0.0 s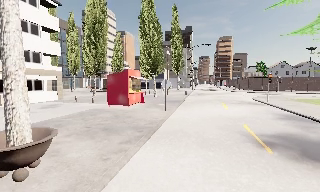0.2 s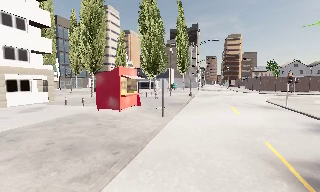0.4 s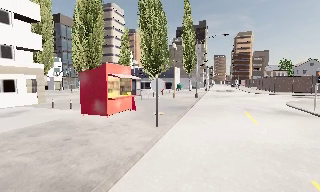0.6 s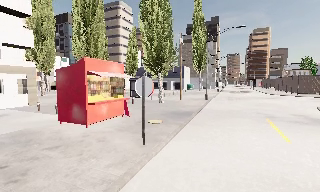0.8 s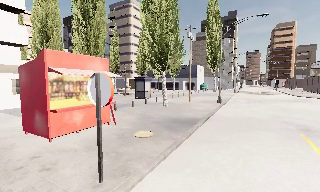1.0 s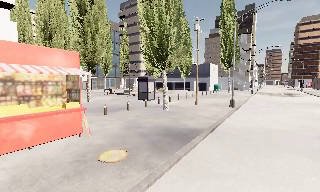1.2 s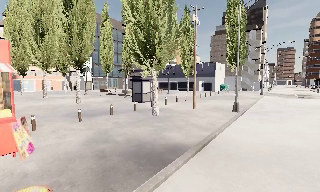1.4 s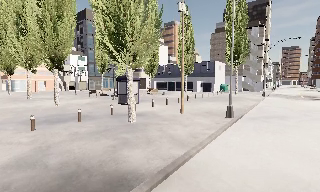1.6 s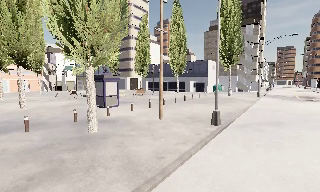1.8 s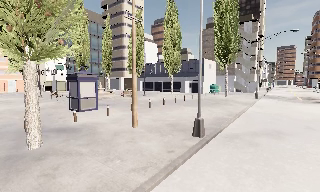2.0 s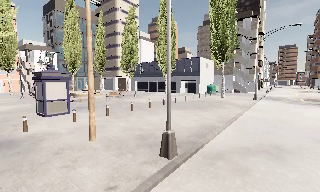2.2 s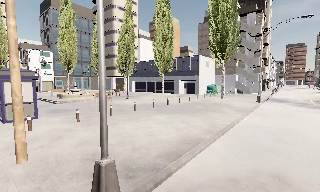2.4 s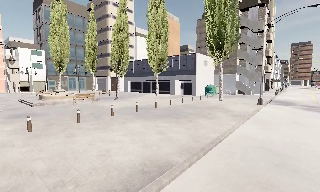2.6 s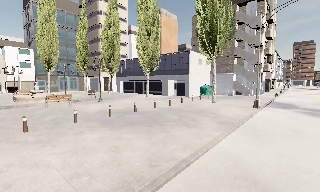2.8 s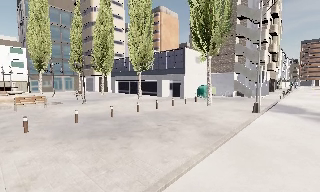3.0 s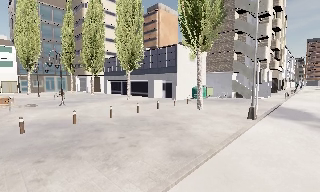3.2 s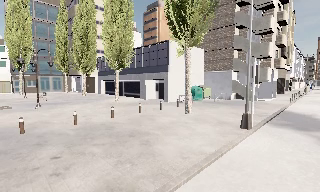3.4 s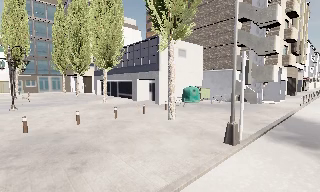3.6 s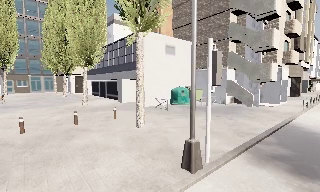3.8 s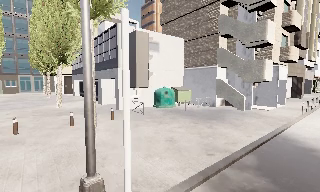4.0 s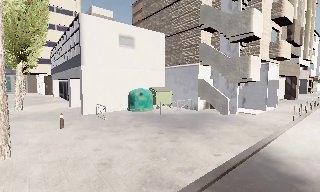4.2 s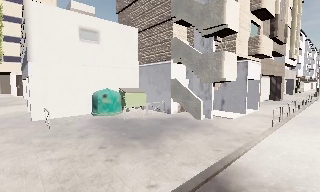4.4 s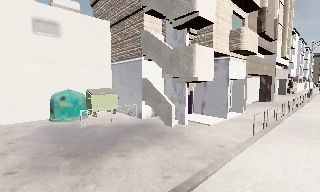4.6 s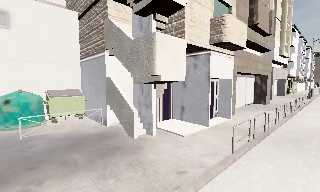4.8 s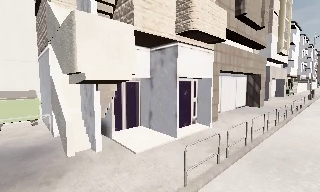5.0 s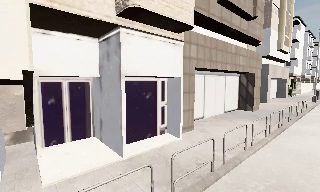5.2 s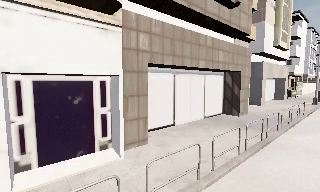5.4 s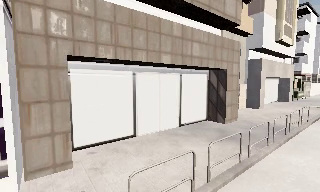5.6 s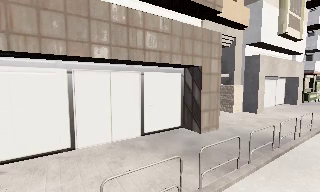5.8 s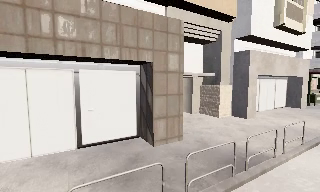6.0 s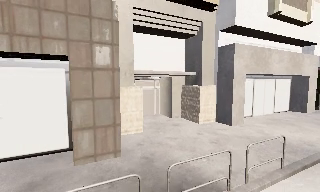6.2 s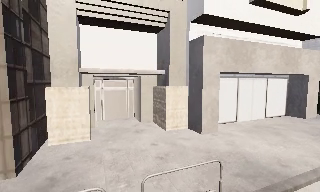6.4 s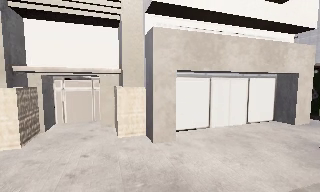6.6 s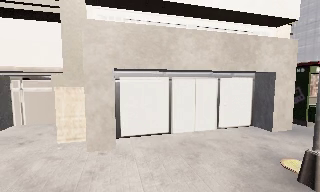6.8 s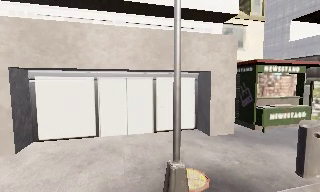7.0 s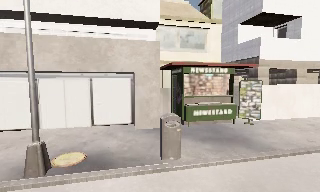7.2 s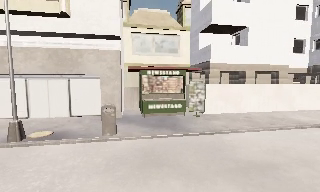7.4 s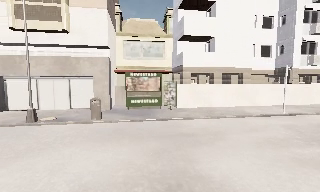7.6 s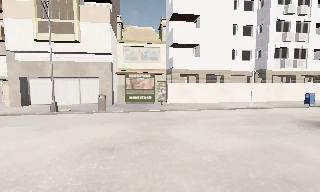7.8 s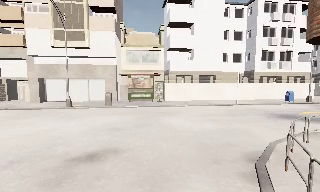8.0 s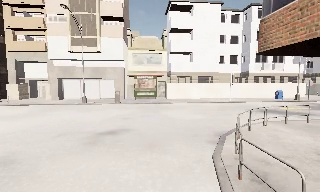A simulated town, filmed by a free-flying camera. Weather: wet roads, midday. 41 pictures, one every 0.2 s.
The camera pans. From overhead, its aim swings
counterclockwise.
0.0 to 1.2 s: The camera pans to its left, which is counterclockwise from overhead, by about 20 degrees. It travels forward and to its right, about 13 m, so what stands in front looms larger.
1.2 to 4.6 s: The camera pans to its left, which is counterclockwise from overhead, by about 10 degrees. It travels forward and to its right, about 35 m, so what stands in front looms larger.
4.6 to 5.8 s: The camera pans to its left, which is counterclockwise from overhead, by about 10 degrees. It travels to its right and forward, about 14 m, so close, fixed things drift to the left.
5.8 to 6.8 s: The camera pans to its left, which is counterclockwise from overhead, by about 15 degrees. It travels to its right, about 12 m, so close, fixed things drift to the left.
6.8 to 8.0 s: The camera travels backward and to its right, about 15 m, so what stands in front gets smaller.
The film runs backward here.
